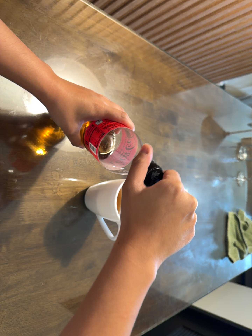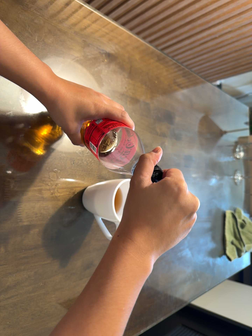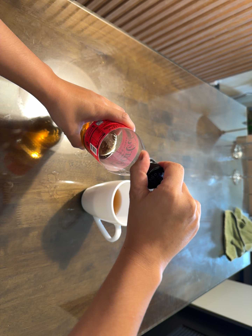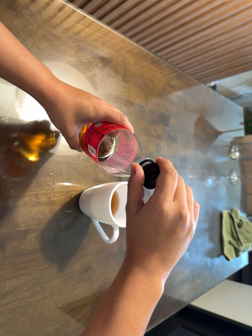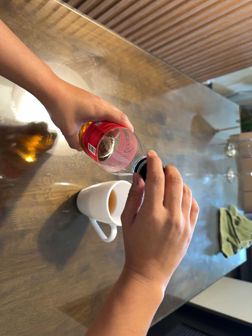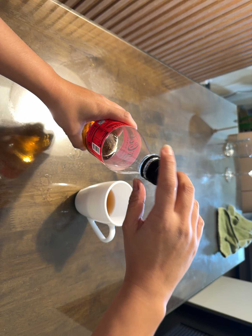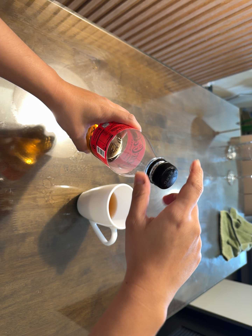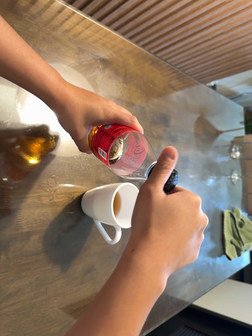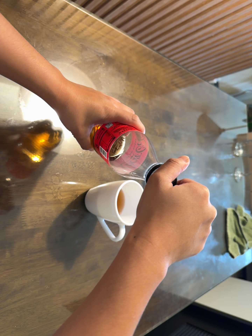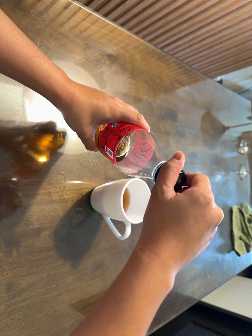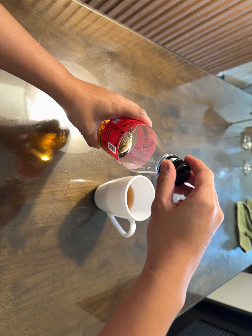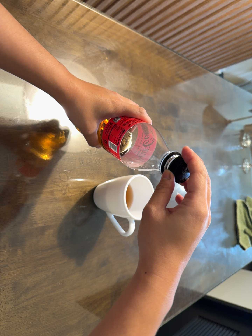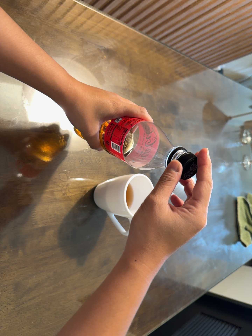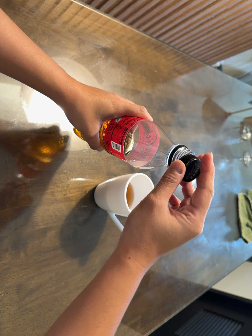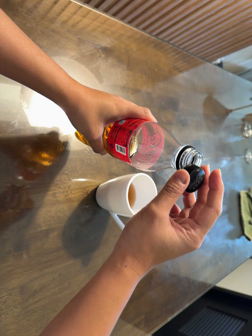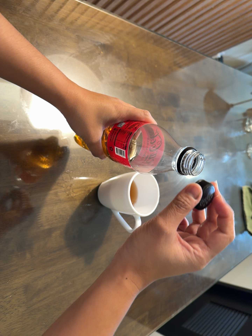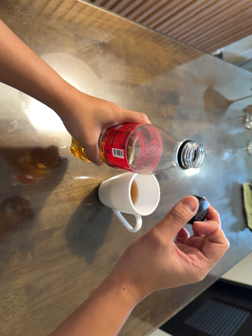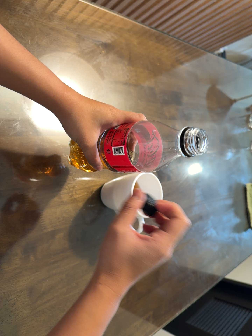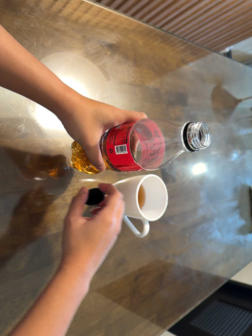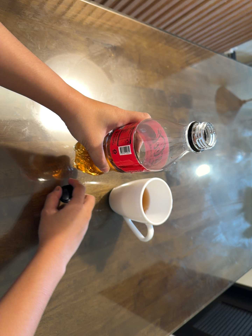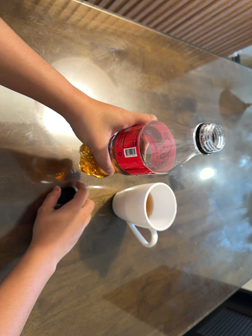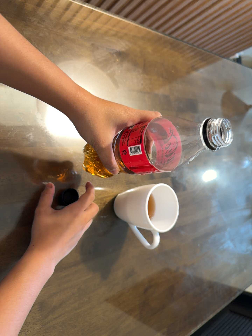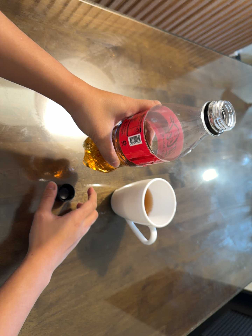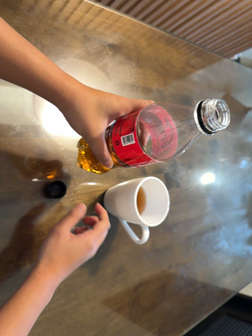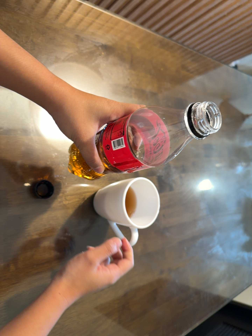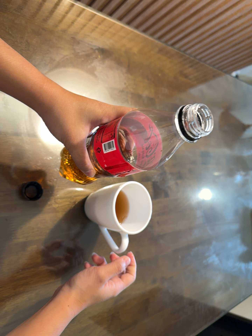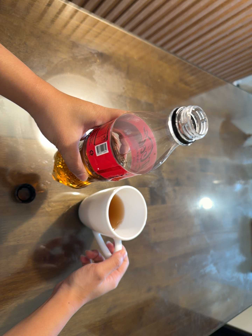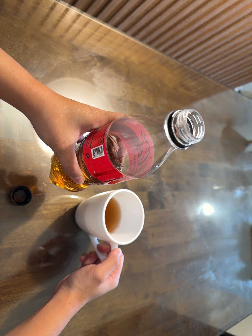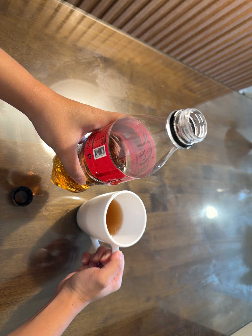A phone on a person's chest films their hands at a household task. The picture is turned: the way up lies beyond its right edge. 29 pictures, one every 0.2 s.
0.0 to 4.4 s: The camera rolls about its line of sight by about 10 degrees, and the scene rotates counterclockwise.
4.4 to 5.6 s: The camera travels to its right, about 8 cm, so close, fixed things drift to the left.
The film runs backward here.
